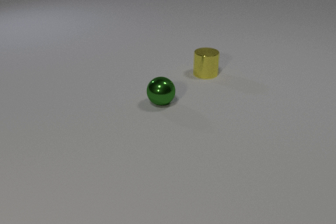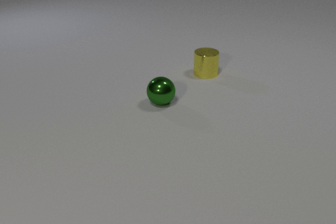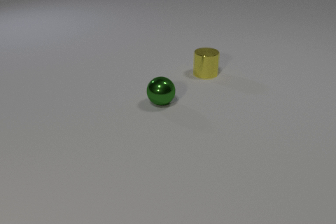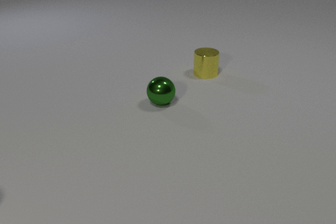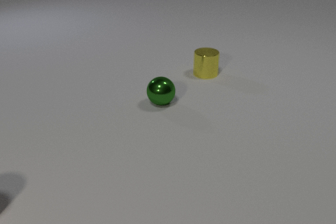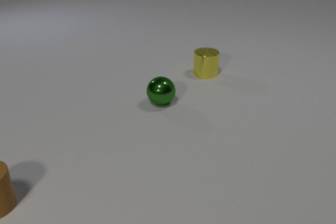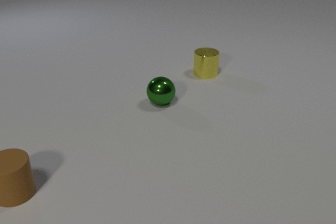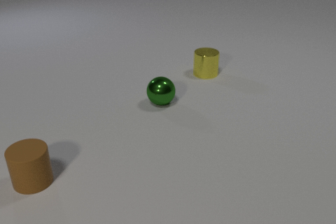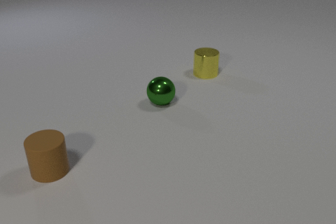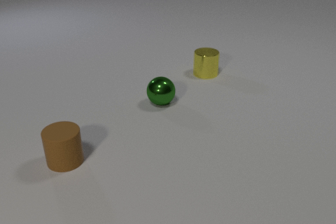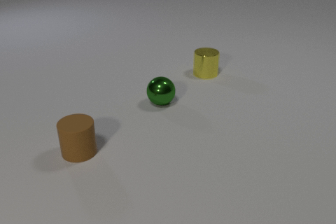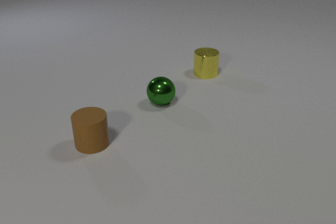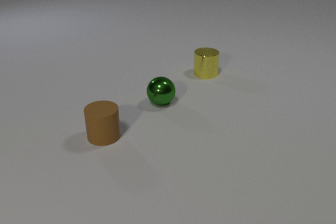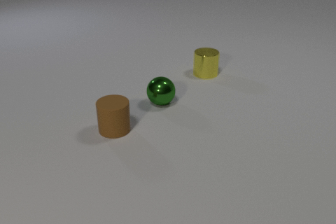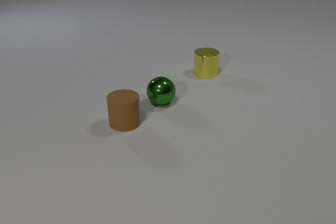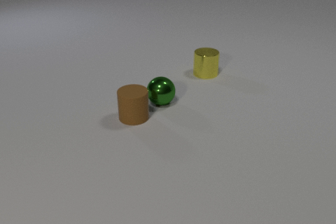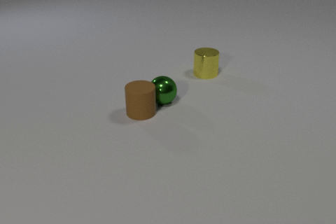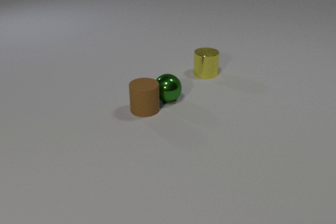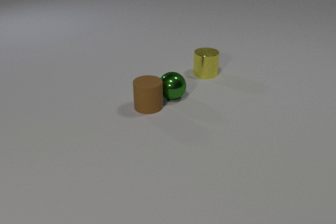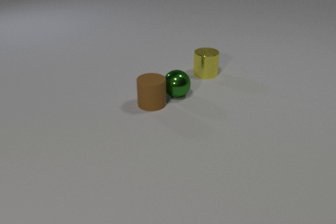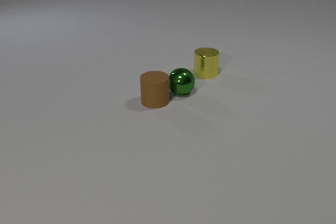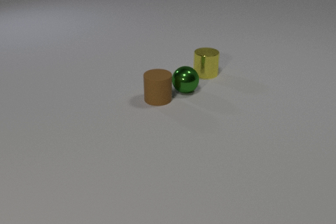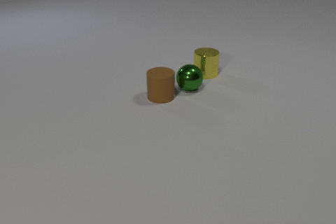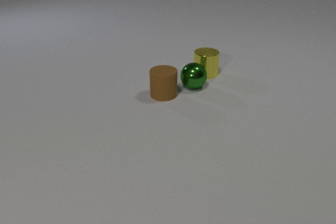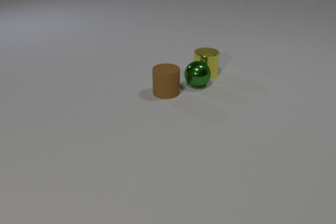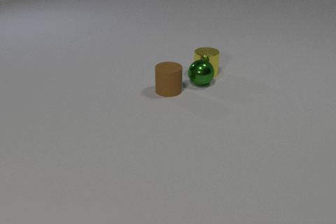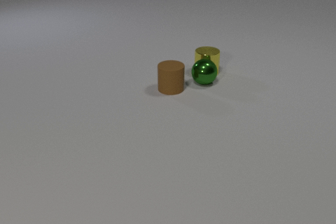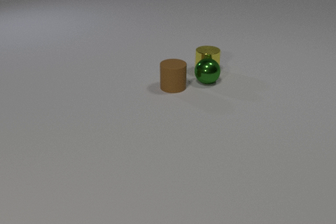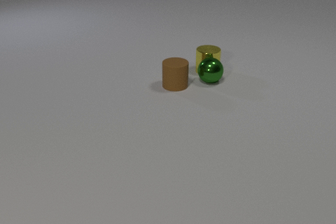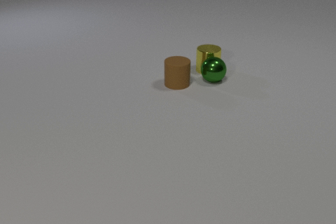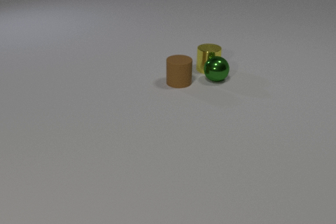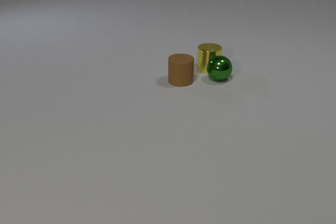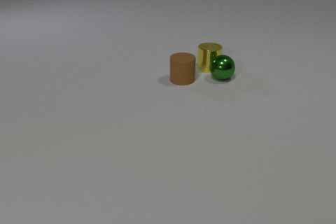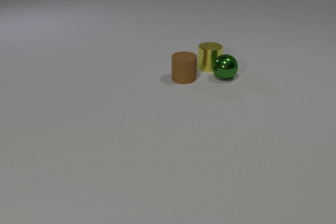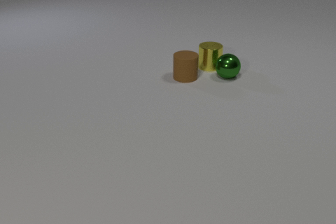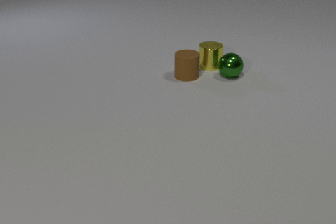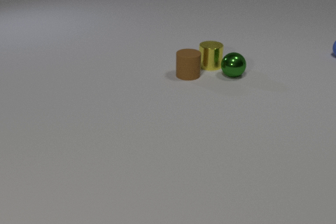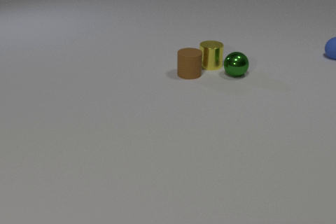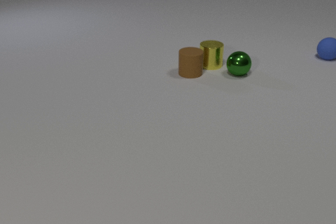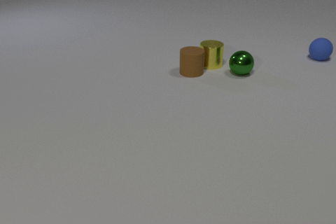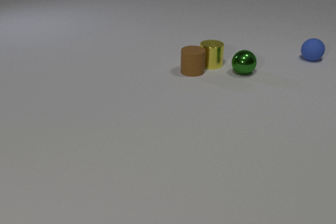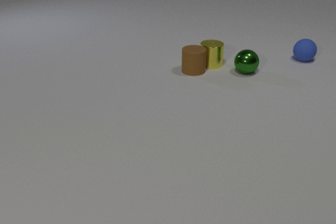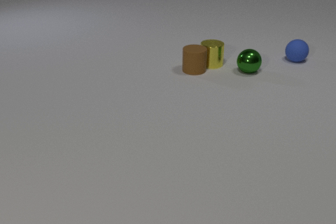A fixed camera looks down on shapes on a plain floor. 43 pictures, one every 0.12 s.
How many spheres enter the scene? 1.
How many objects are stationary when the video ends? 0.
What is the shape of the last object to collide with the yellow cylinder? cylinder.
0.00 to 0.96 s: The brown rubber cylinder comes in at the left edge, slides to the right and away from the camera.
0.96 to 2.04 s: The brown rubber cylinder slides to the right and away from the camera. The green metal sphere rolls away from the camera and to the right. The brown rubber cylinder and the green metal sphere collide.
2.04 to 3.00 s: The brown rubber cylinder slides away from the camera and to the right. The green metal sphere rolls away from the camera and to the right. The green metal sphere and the yellow metal cylinder collide.
3.00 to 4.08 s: The brown rubber cylinder slides away from the camera and to the right. The green metal sphere rolls to the right and away from the camera. The yellow metal cylinder slides away from the camera.
4.08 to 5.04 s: The brown rubber cylinder slides away from the camera and to the right. The green metal sphere rolls to the right and away from the camera. The yellow metal cylinder slides away from the camera. The blue rubber sphere comes in at the right edge, rolls to the left and toward the camera. The brown rubber cylinder and the yellow metal cylinder collide.
